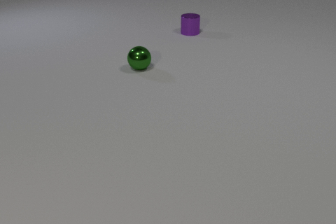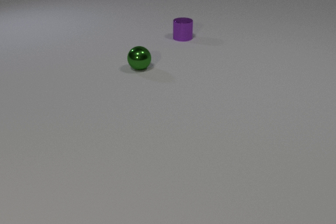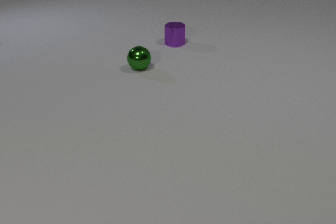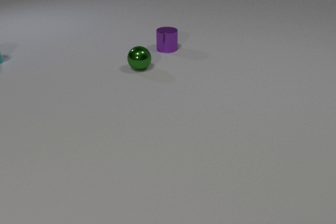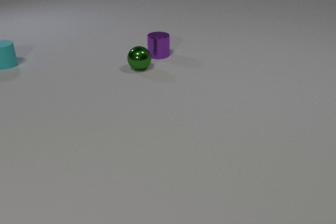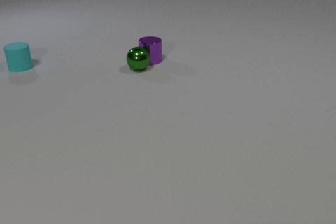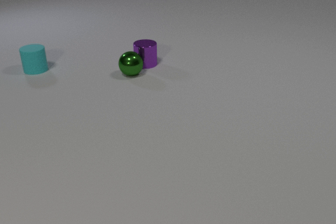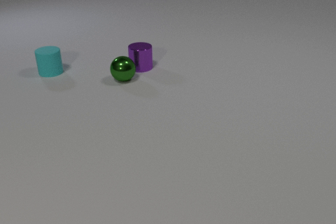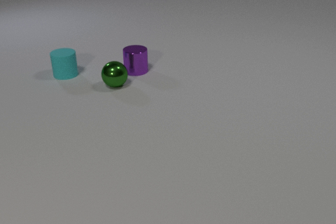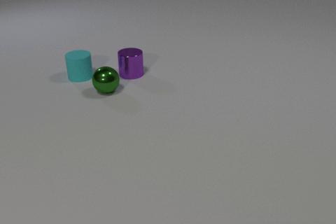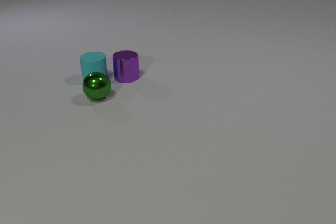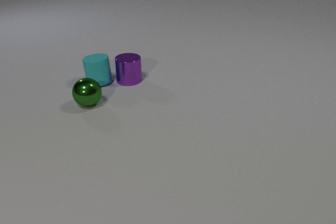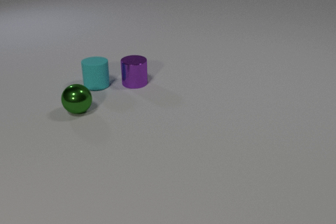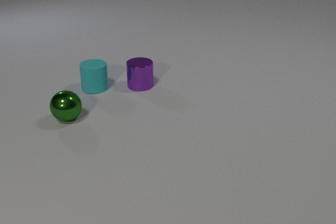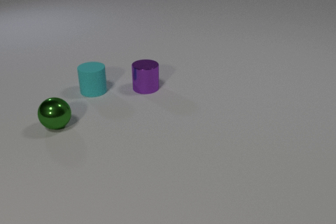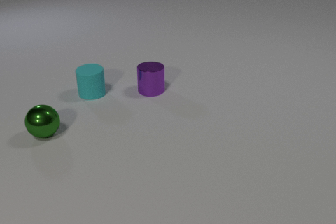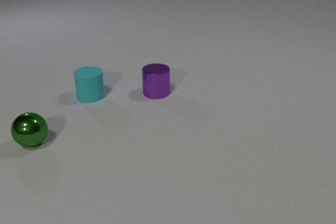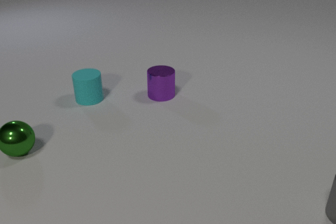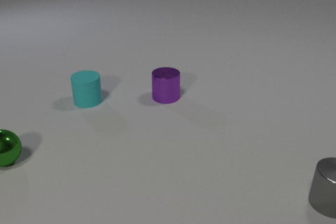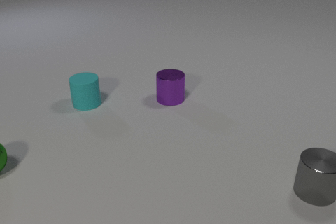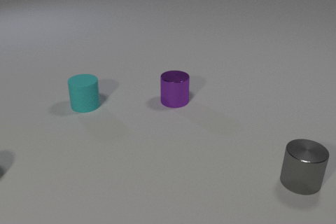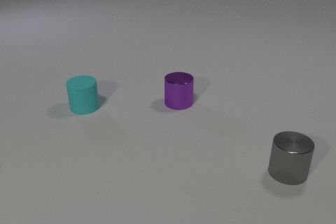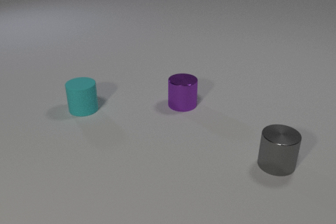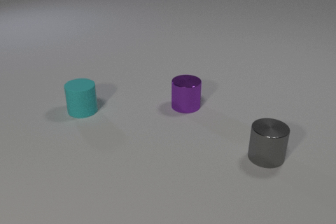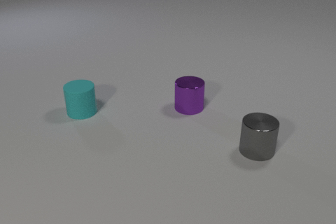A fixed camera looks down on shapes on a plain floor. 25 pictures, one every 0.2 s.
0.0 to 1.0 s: The purple metal cylinder slides toward the camera and to the left. The cyan rubber cylinder comes in at the left edge, slides to the right and toward the camera. The purple metal cylinder and the green metal sphere collide.
1.0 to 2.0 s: The purple metal cylinder slides toward the camera and to the left. The green metal sphere rolls toward the camera and to the left. The cyan rubber cylinder slides to the right and toward the camera.
2.0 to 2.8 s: The purple metal cylinder slides toward the camera and to the right. The green metal sphere rolls toward the camera and to the left. The cyan rubber cylinder slides toward the camera. The purple metal cylinder and the cyan rubber cylinder collide.
2.8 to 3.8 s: The purple metal cylinder slides toward the camera and to the right. The green metal sphere rolls to the left and toward the camera. The cyan rubber cylinder slides toward the camera. The gray metal cylinder comes in at the right edge, slides to the left and away from the camera.
3.8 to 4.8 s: The purple metal cylinder slides to the right and toward the camera. The green metal sphere leaves at the left edge. The cyan rubber cylinder slides toward the camera. The gray metal cylinder slides to the left and away from the camera.
Are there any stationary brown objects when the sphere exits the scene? no.
What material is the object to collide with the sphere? metal.
What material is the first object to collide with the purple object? metal.
